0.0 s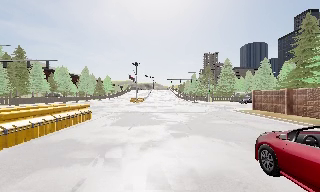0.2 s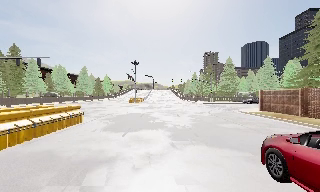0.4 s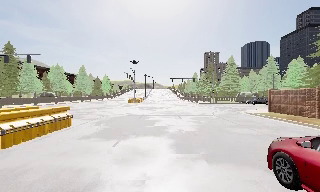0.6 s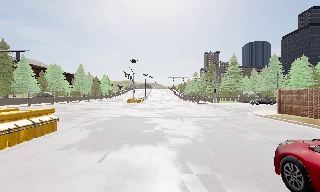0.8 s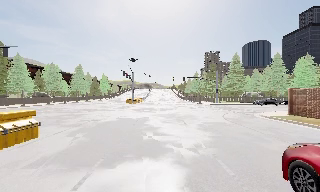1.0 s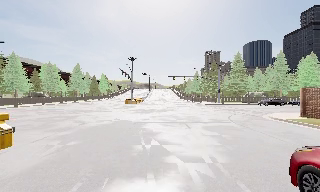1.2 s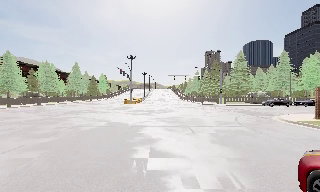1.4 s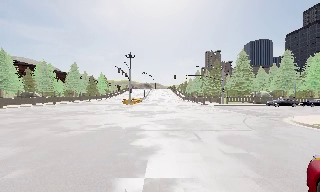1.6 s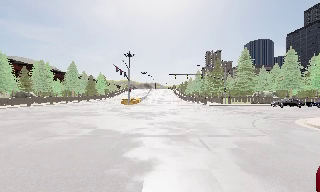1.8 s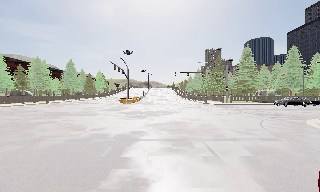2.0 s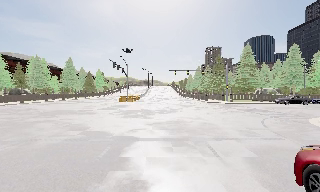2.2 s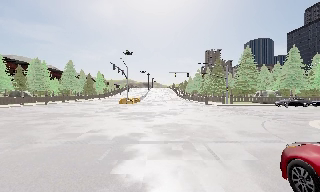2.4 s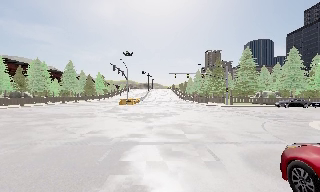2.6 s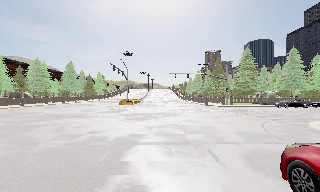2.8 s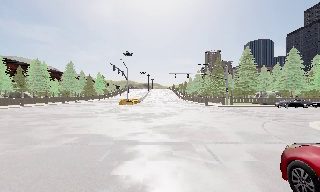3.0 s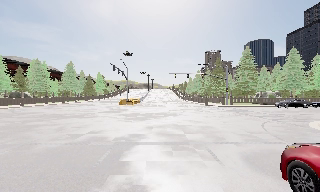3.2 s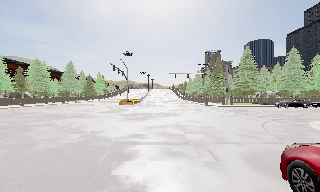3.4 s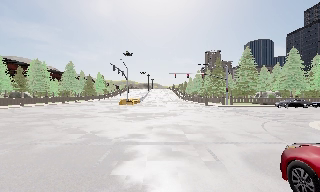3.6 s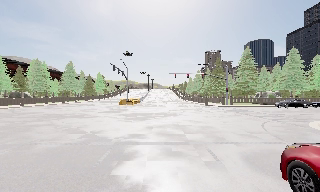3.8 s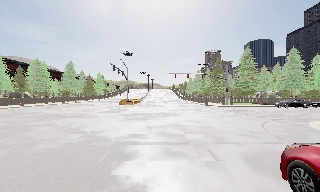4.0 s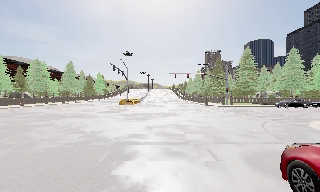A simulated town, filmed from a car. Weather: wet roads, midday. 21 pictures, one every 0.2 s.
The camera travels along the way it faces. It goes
forward.
0.0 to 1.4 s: The camera travels forward, about 10 m, so what stands in front looms larger.
1.4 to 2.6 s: The camera travels forward, about 2.5 m, so what stands in front looms larger. It loses speed.
2.6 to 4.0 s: The camera keeps its place and its aim.
The film runs forward here.
